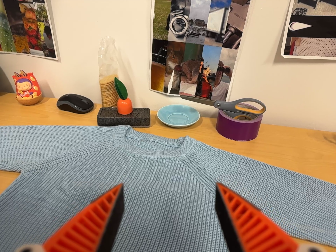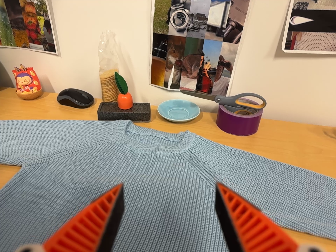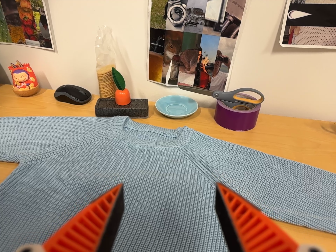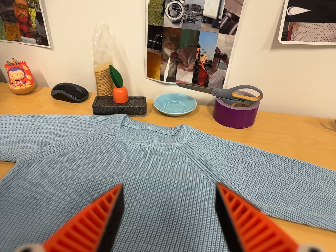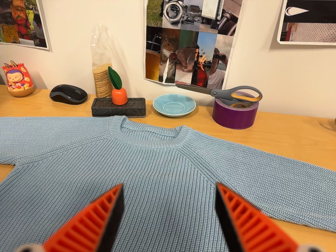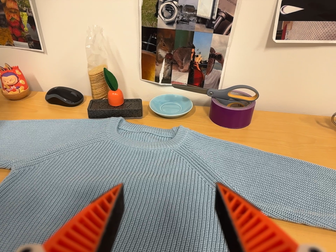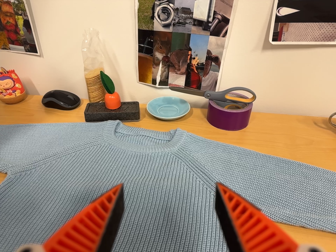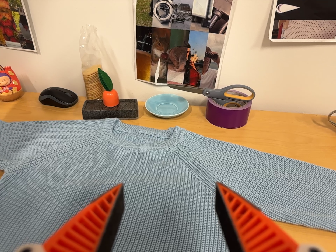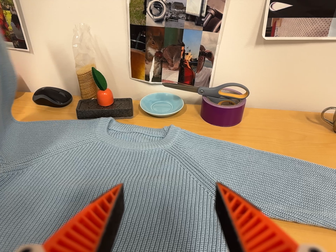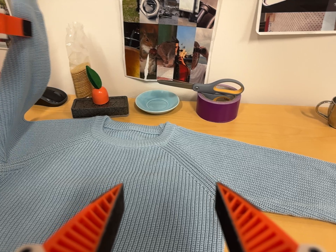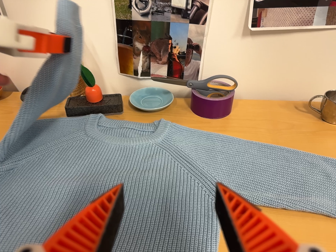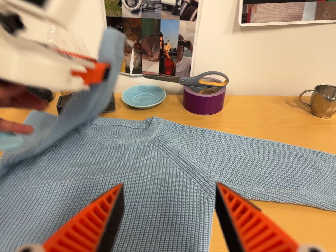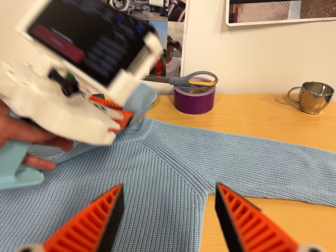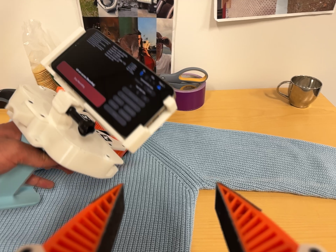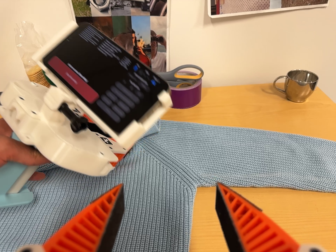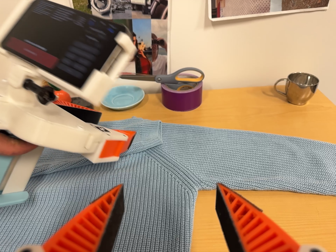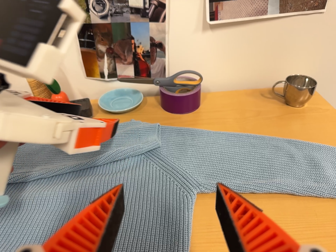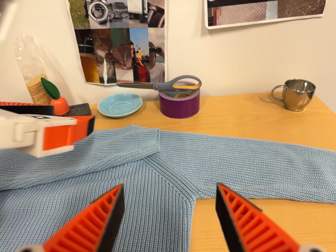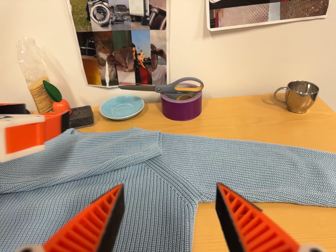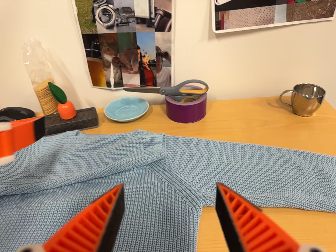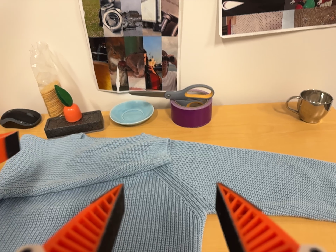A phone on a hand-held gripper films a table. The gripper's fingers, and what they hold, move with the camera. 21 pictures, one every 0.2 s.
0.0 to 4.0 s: The camera travels to its right, about 5 cm, so close, fixed things drift to the left. It rolls about its line of sight by about 10 degrees, and the scene rotates counterclockwise.
The film runs forward here.
